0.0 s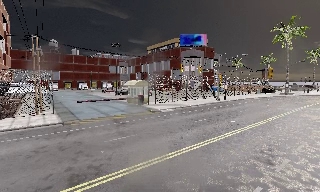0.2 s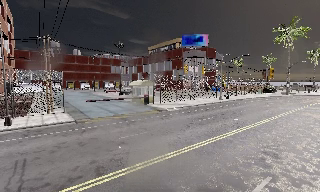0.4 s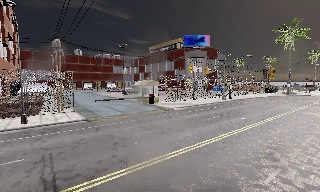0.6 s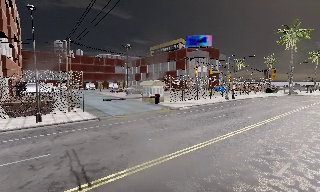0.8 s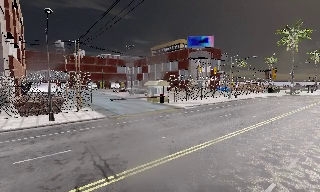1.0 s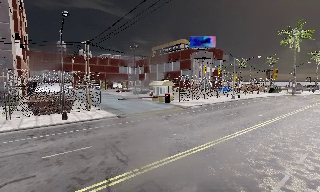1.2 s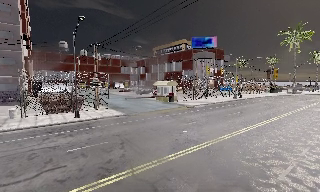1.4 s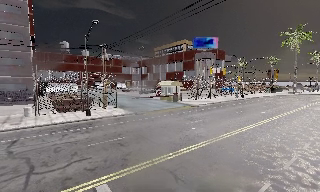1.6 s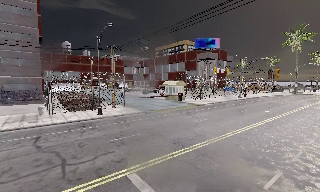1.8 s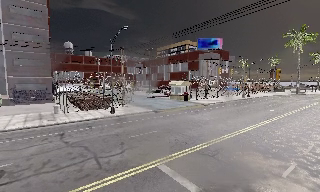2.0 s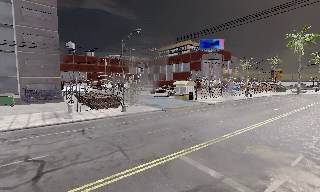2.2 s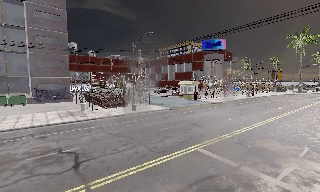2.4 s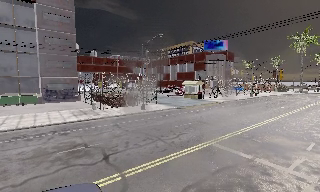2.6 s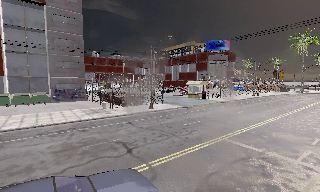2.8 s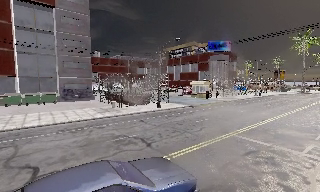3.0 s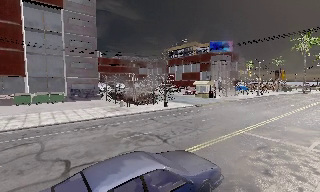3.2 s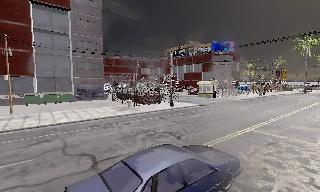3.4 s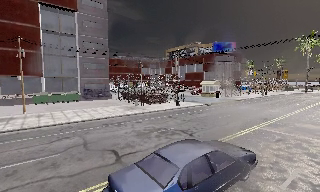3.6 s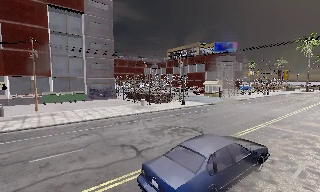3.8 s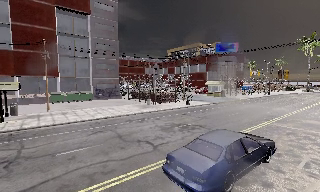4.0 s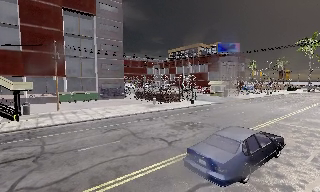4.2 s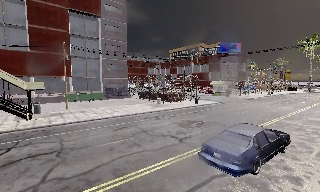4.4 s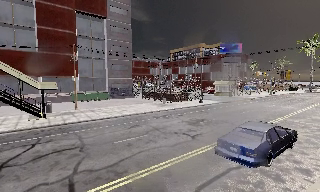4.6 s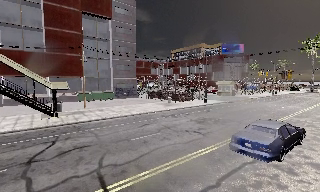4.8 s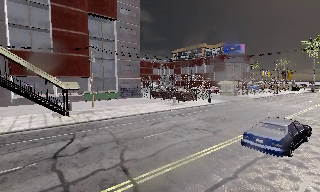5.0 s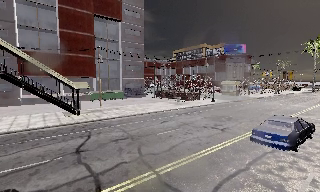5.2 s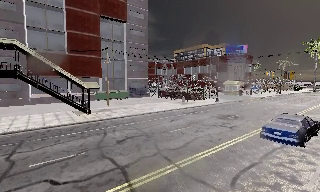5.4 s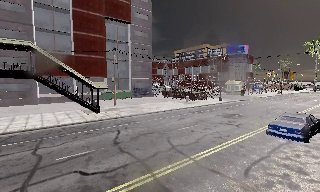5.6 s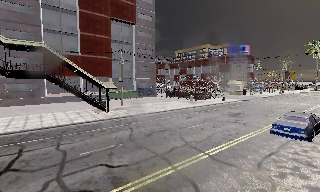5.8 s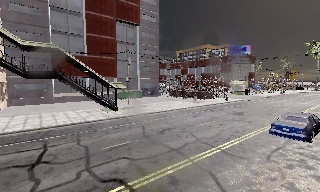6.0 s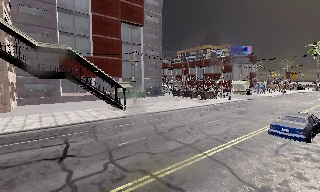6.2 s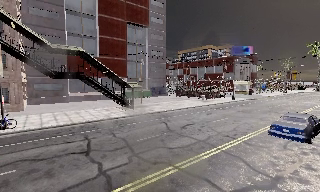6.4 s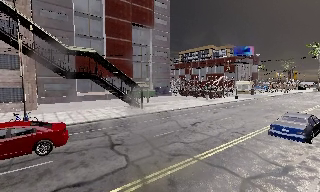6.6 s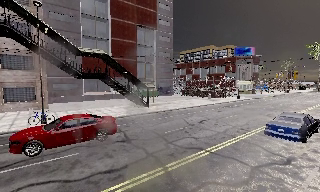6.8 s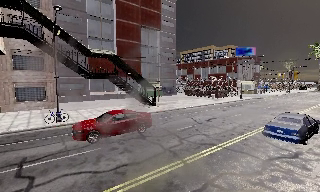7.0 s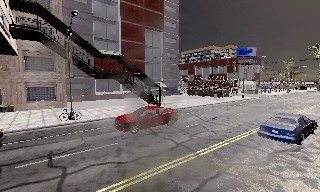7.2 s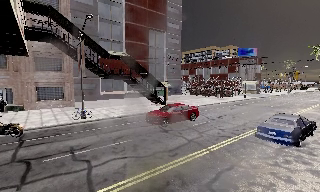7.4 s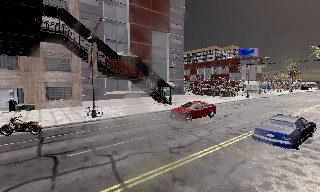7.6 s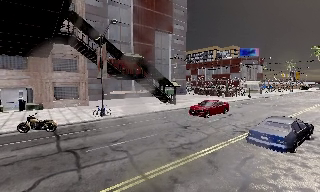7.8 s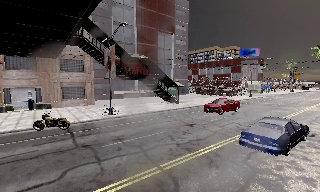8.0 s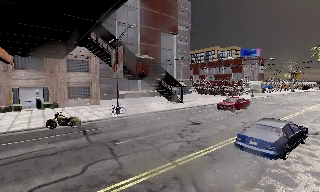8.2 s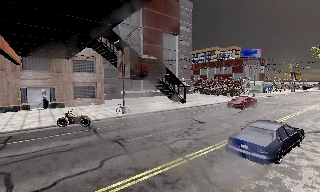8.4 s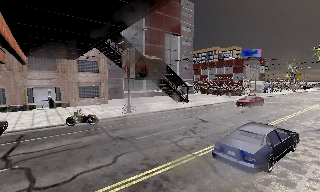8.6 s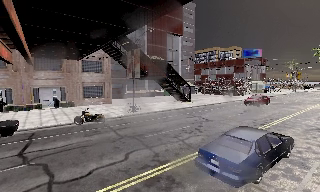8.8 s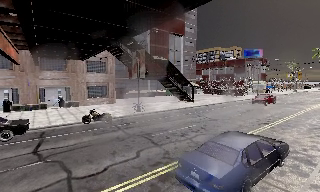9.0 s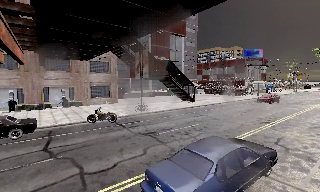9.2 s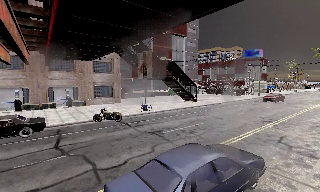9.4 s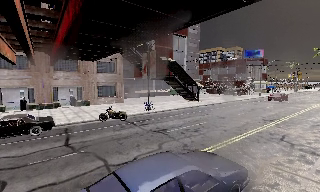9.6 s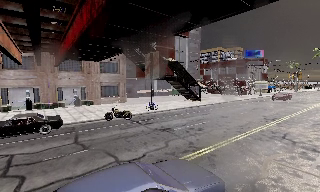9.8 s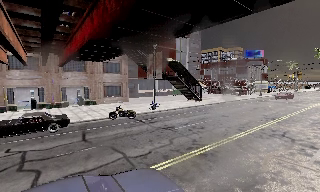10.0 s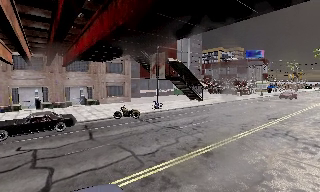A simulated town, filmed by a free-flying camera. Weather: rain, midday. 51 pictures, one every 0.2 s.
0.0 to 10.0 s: The camera travels to its left and backward, about 45 m, so close, fixed things drift to the right. It loses speed.
The film runs backward here.
